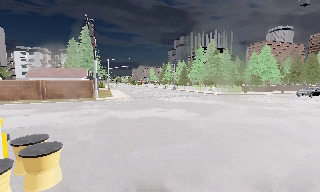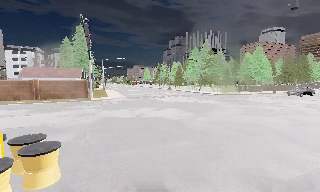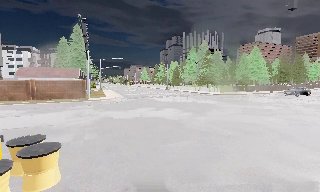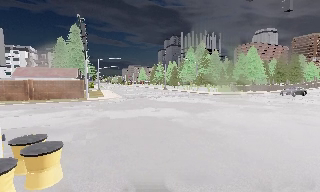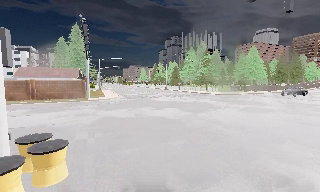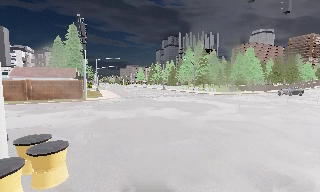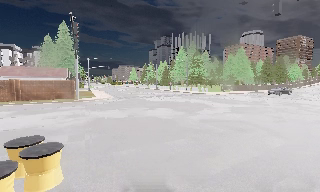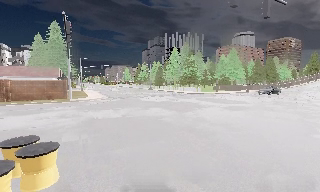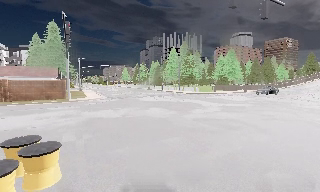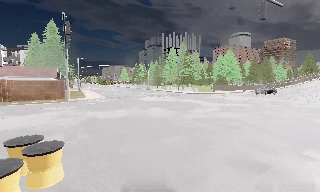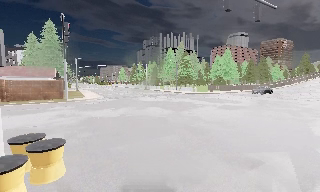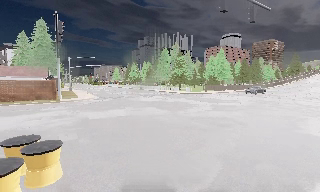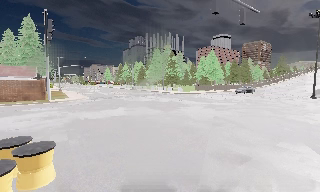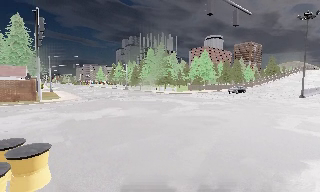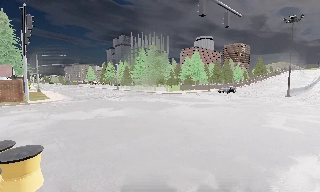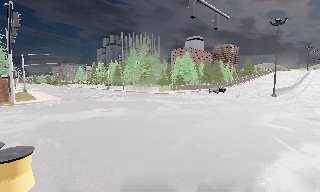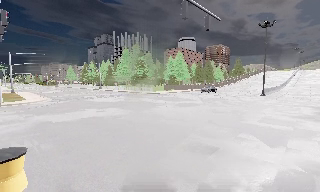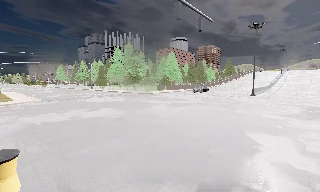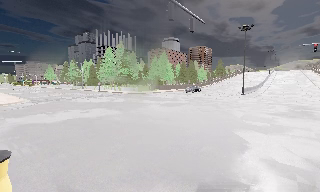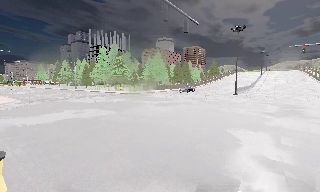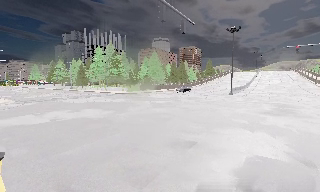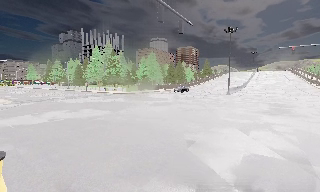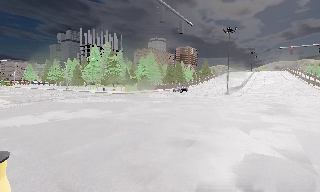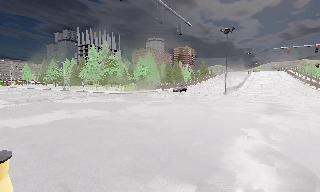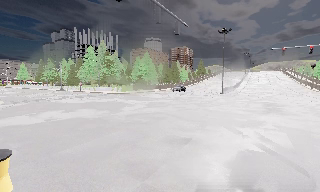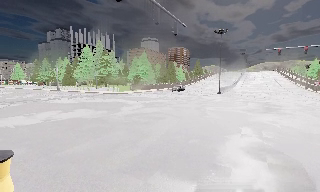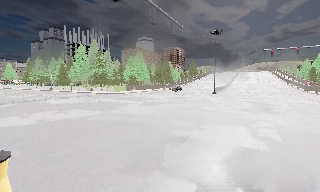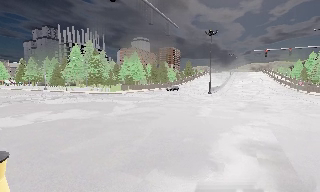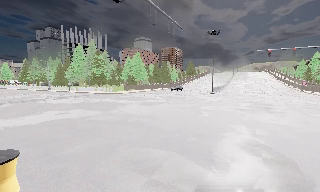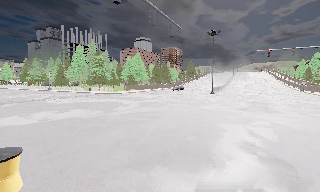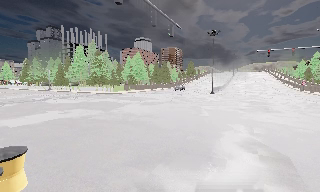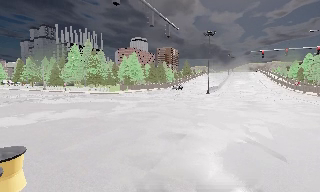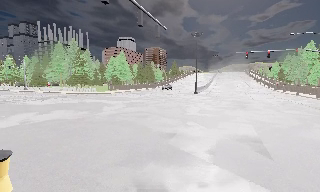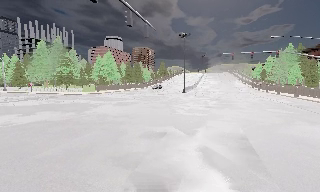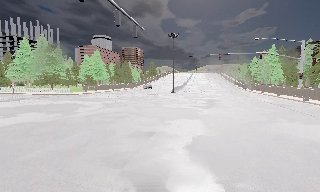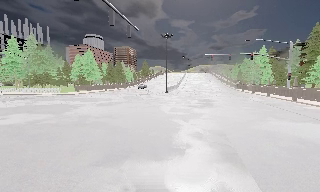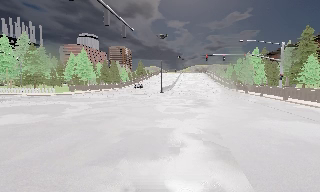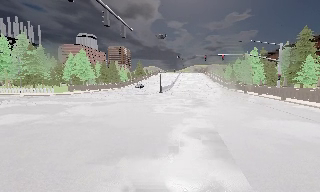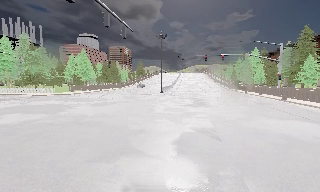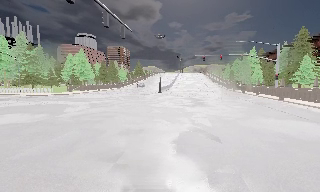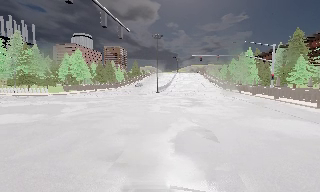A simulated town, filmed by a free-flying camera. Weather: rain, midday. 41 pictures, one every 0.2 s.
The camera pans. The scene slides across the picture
to the left.
The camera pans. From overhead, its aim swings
clockwise.
0.0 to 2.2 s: The scene slides to the left, as the camera pans about 15 degrees to its right. It travels to its left and backward, about 1 m.
2.2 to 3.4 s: The camera swings to its right by about 15 degrees, and the scene slides to the left.
3.4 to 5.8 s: The scene slides to the left, as the camera pans about 15 degrees to its right. It travels backward and to its left, about 1 m, so what stands in front gets smaller.
5.8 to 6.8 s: The camera pans to its right, which is clockwise from overhead, by about 15 degrees.
6.8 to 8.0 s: The camera travels backward, about 0.5 m, so what stands in front gets smaller.
The film runs backward here.
